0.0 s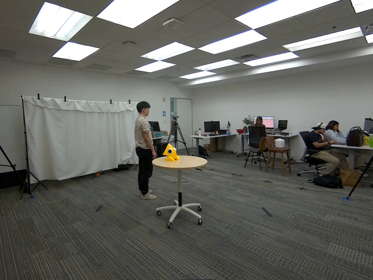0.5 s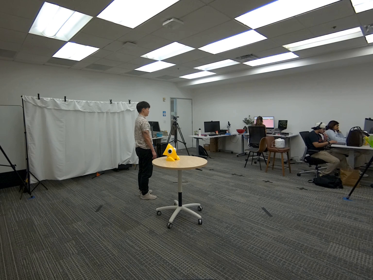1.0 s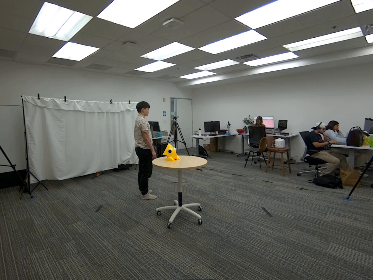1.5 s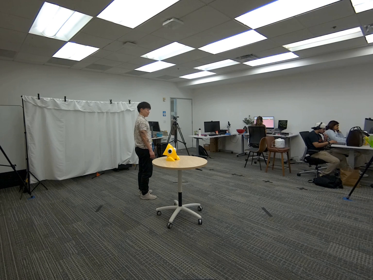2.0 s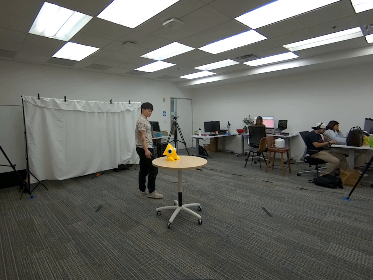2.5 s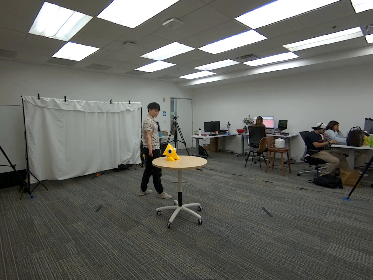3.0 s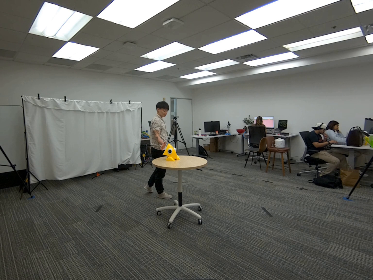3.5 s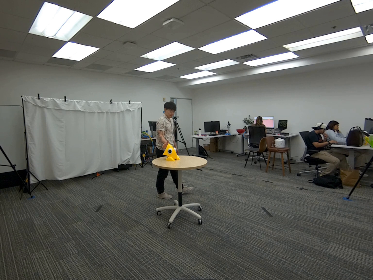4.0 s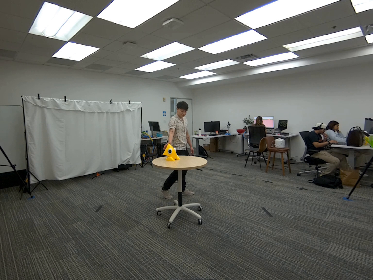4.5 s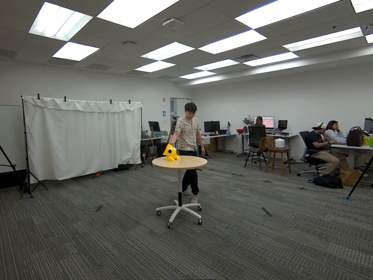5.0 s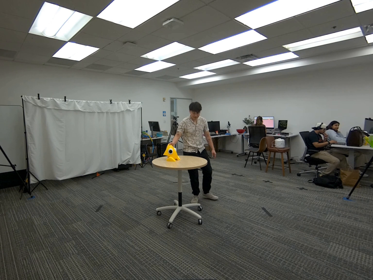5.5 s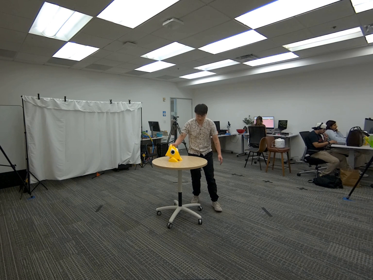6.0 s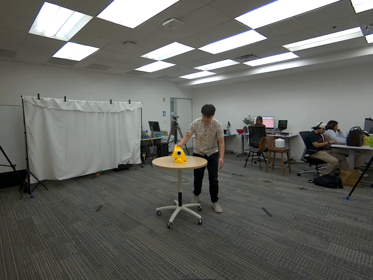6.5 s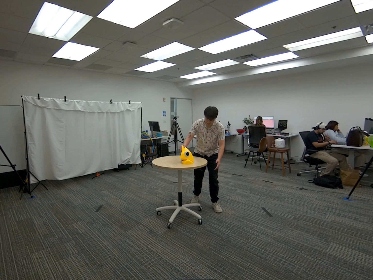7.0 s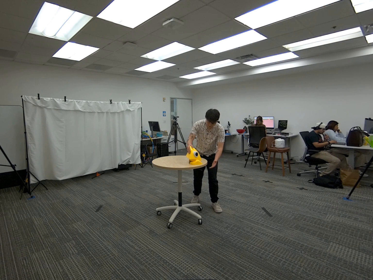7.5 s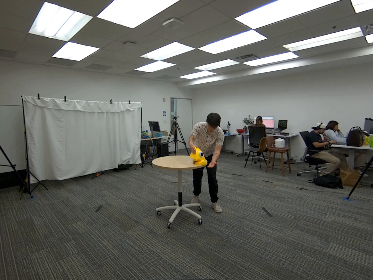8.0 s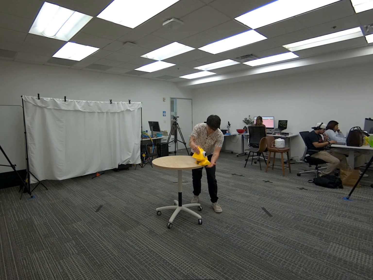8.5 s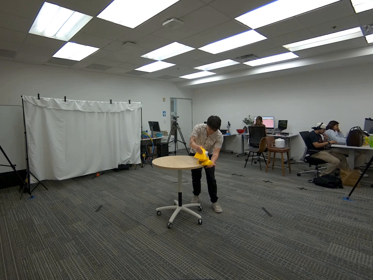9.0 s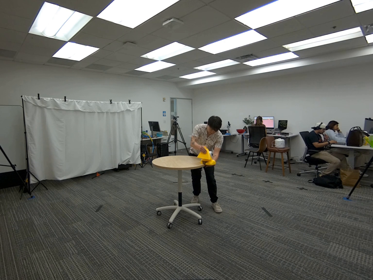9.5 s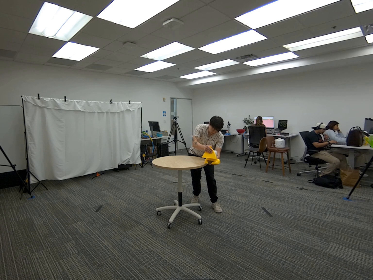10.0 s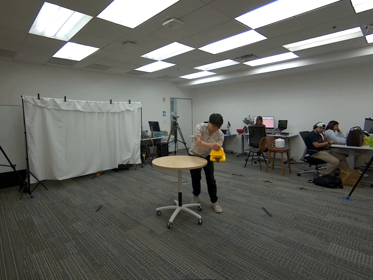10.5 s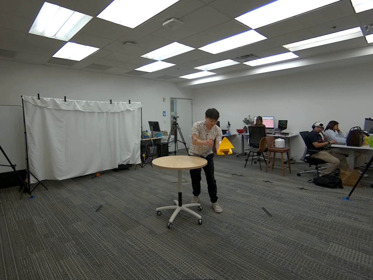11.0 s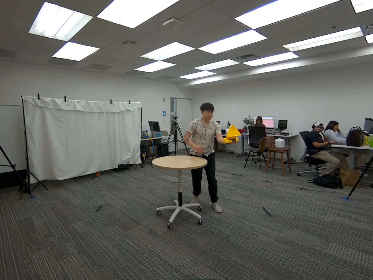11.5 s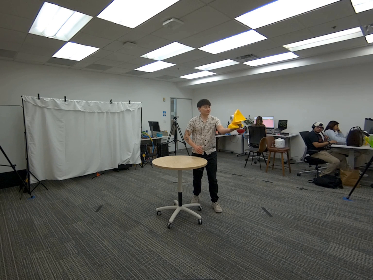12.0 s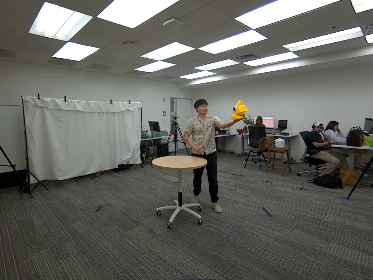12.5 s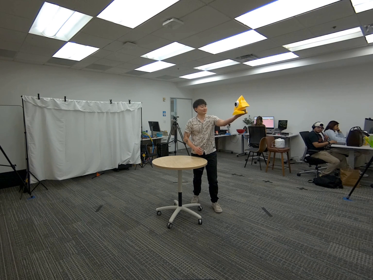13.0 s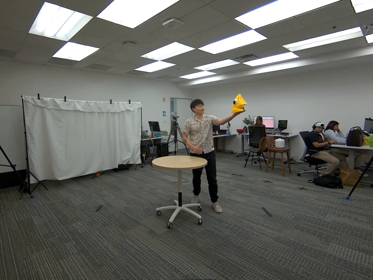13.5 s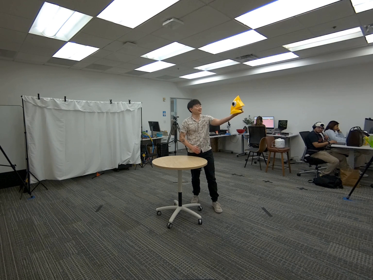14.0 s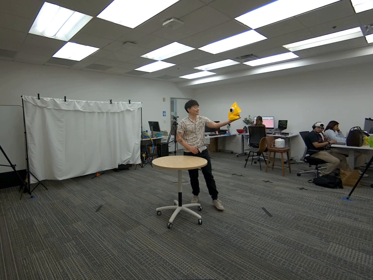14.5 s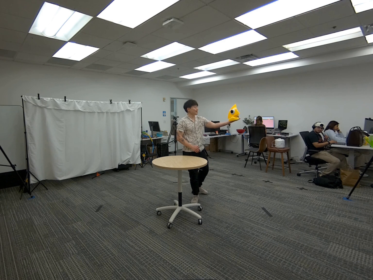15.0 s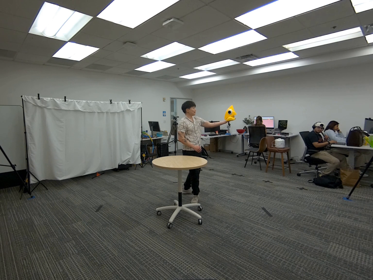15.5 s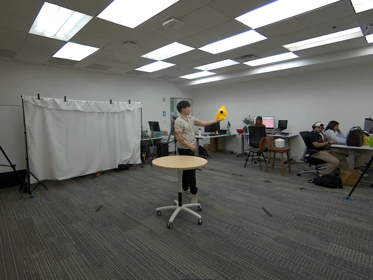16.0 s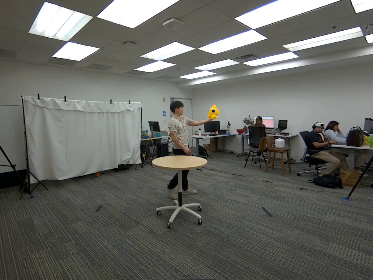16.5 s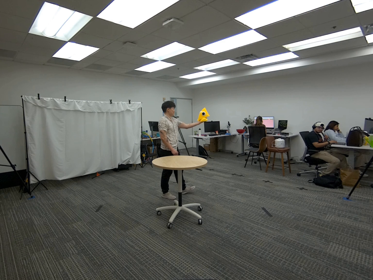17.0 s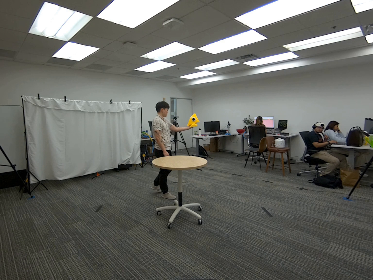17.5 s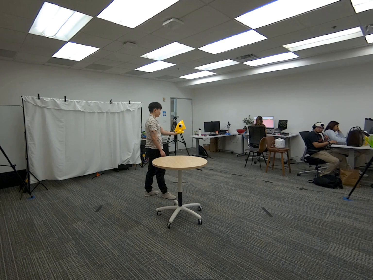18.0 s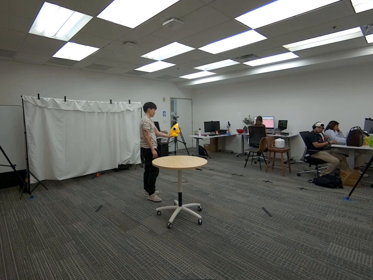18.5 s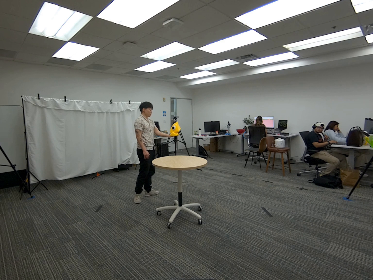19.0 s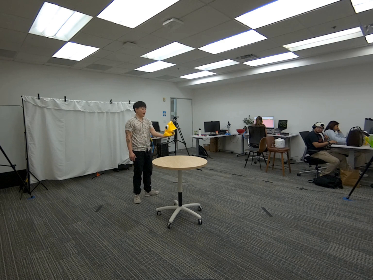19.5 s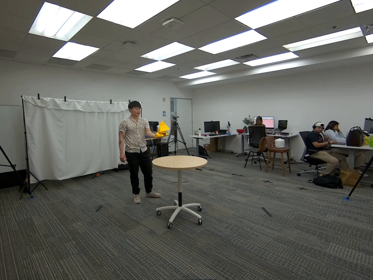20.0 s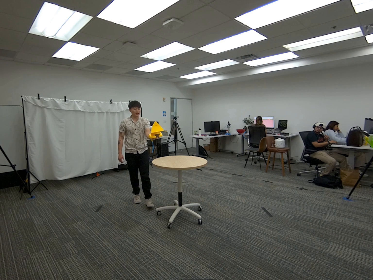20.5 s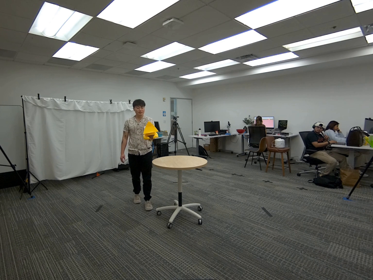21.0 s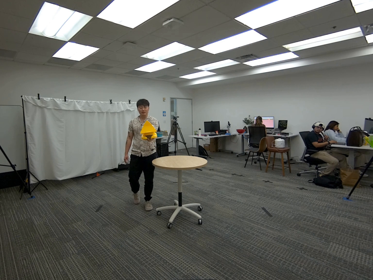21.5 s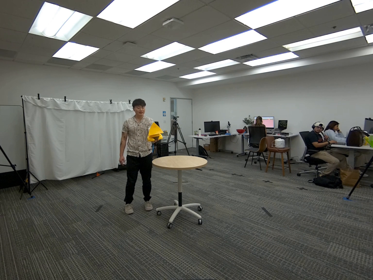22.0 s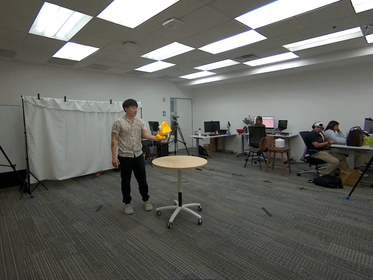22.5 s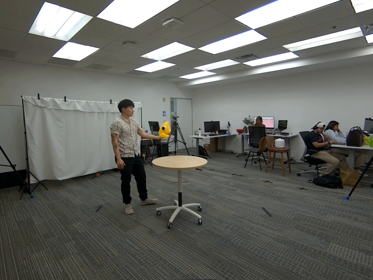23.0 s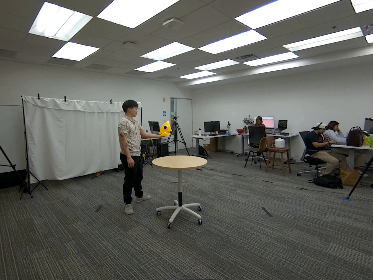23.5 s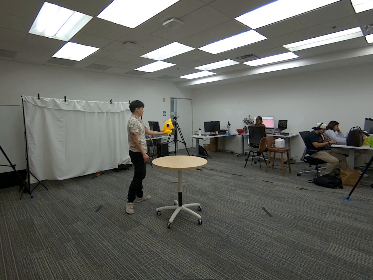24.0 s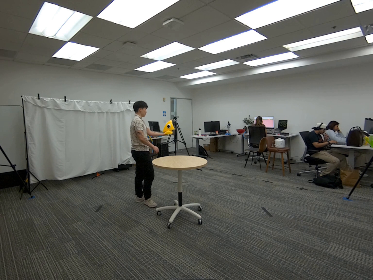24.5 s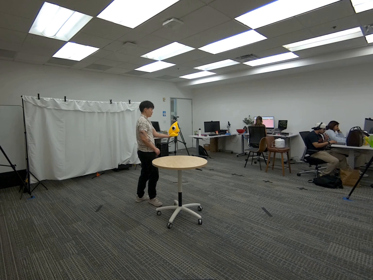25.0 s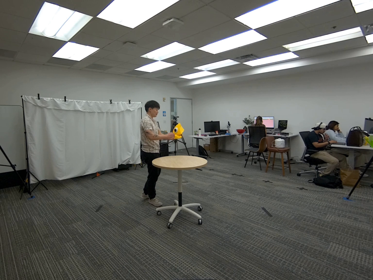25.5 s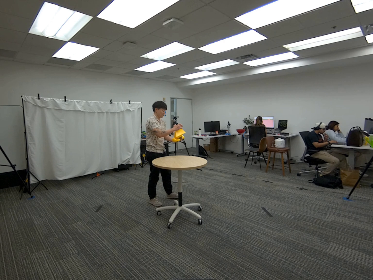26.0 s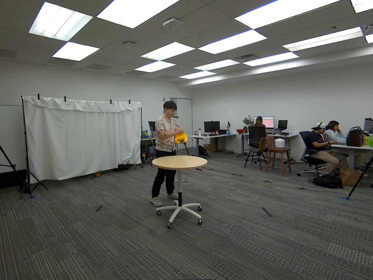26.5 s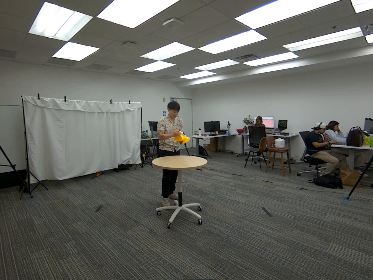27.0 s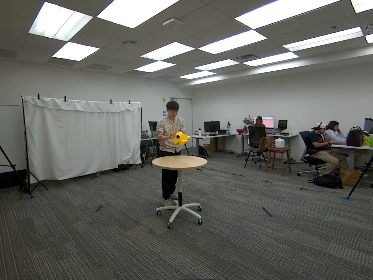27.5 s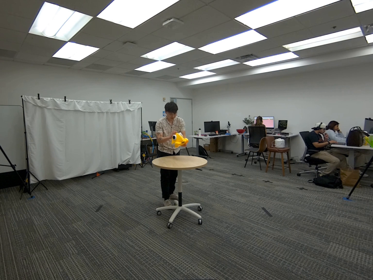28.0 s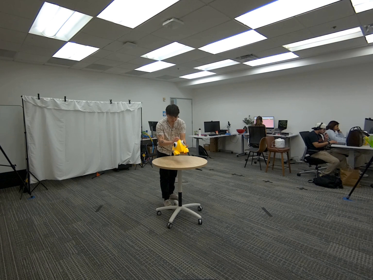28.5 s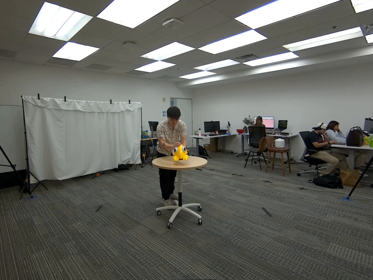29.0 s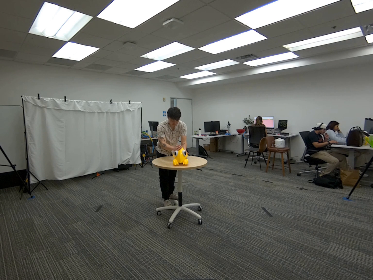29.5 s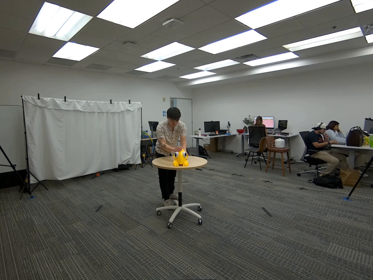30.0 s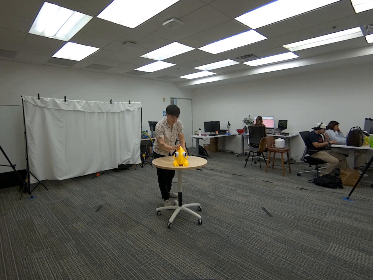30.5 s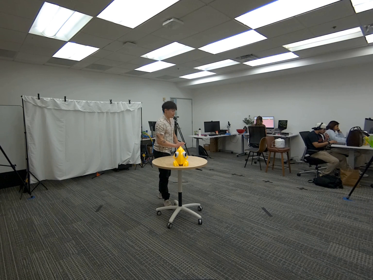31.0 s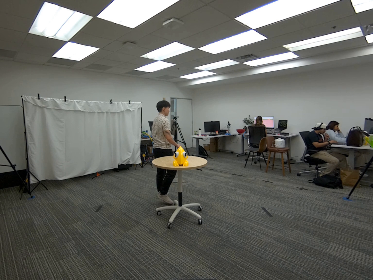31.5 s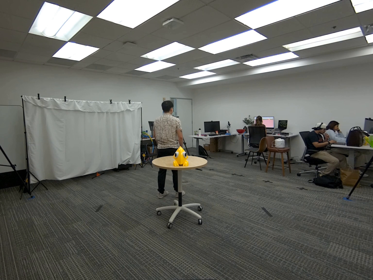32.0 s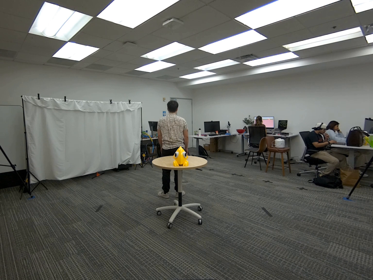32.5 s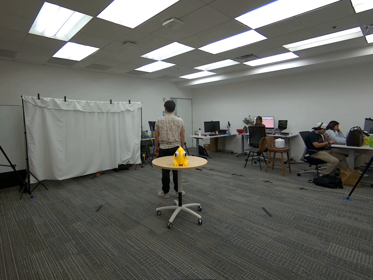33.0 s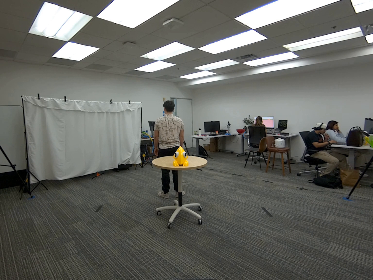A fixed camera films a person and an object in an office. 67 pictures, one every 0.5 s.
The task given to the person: Walk over to the yellow toy on the round table and slide the yellow toy onto your left palm and lift the yellow toy infront of fyou as you walk within the bounding area. Place the yellow toy back on the round table when complete.
